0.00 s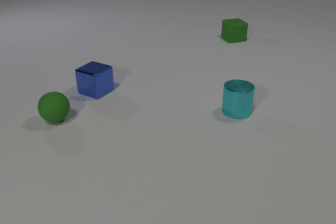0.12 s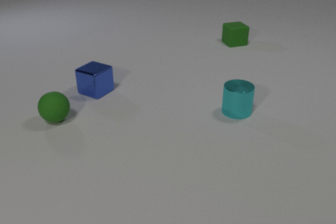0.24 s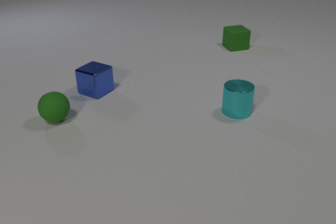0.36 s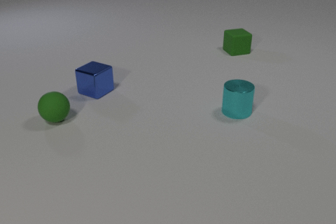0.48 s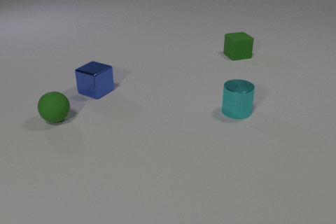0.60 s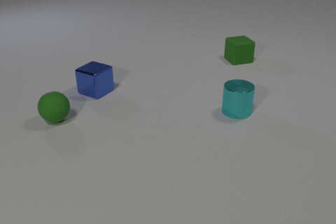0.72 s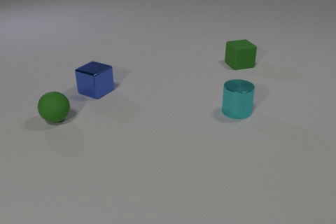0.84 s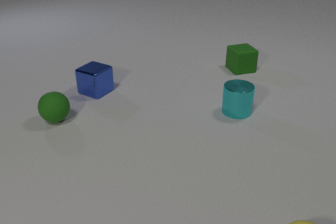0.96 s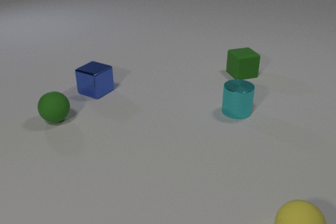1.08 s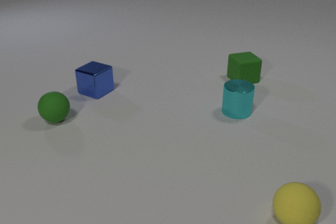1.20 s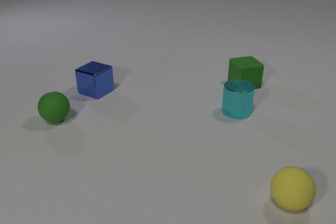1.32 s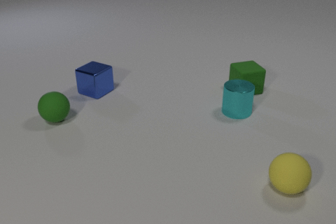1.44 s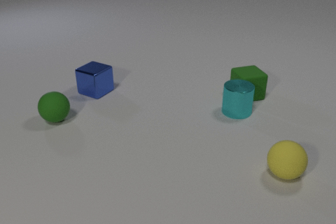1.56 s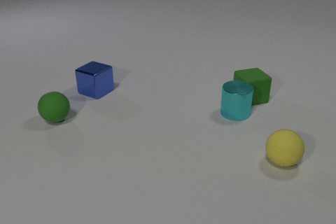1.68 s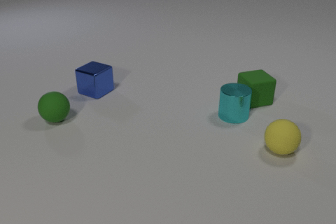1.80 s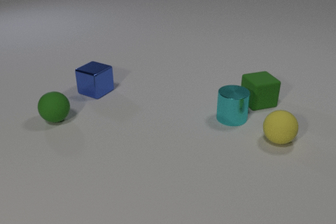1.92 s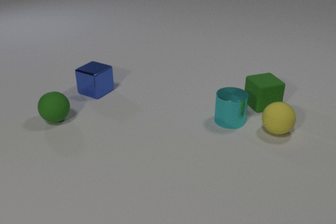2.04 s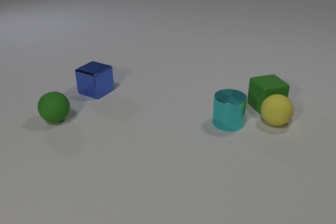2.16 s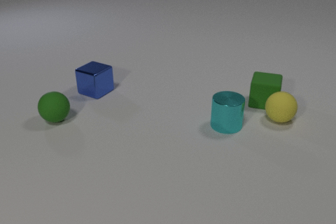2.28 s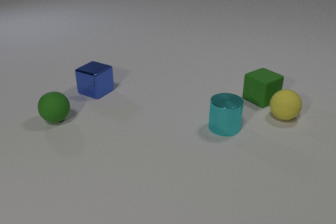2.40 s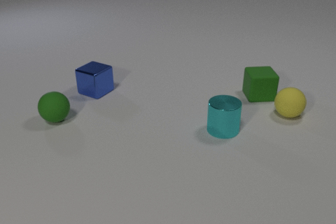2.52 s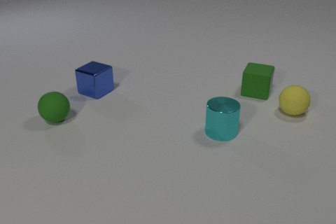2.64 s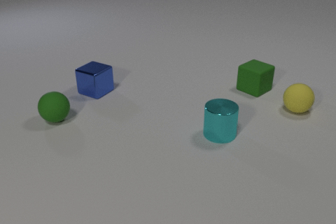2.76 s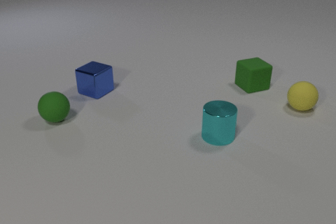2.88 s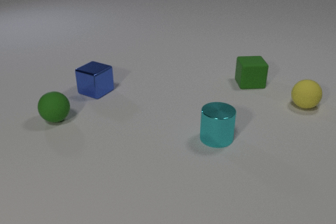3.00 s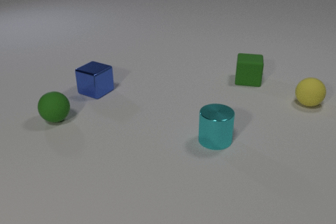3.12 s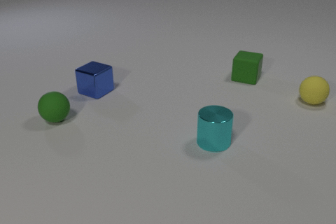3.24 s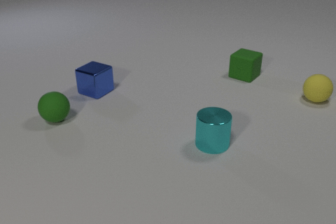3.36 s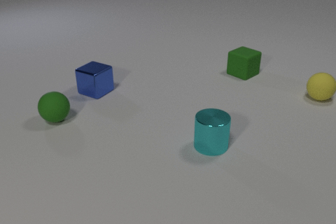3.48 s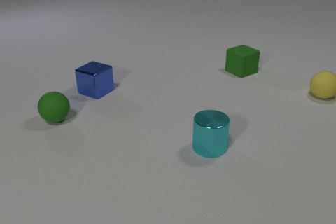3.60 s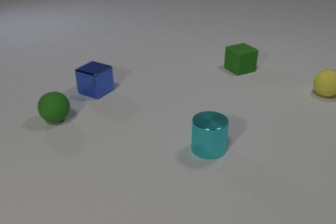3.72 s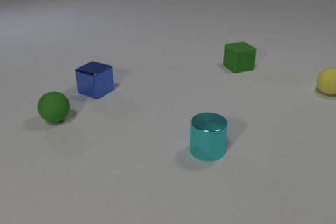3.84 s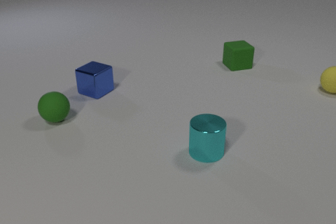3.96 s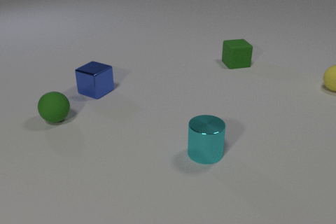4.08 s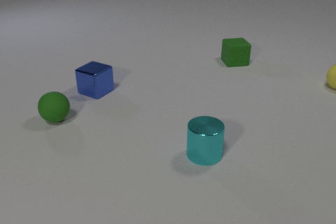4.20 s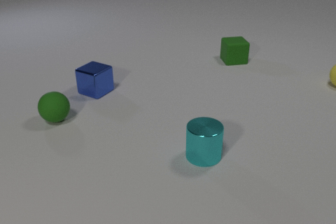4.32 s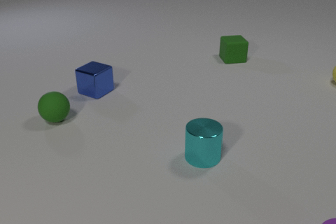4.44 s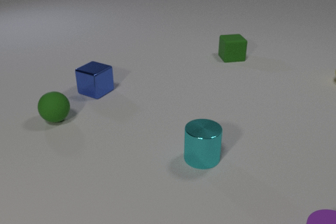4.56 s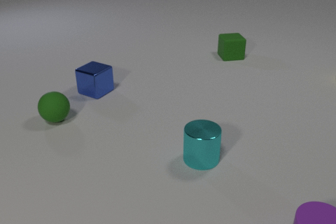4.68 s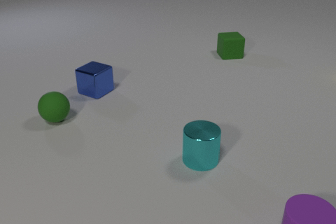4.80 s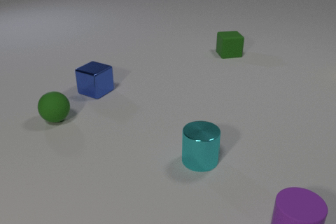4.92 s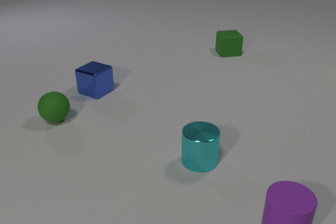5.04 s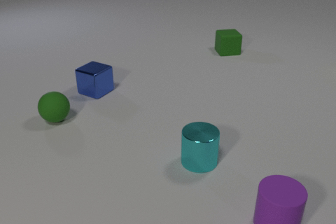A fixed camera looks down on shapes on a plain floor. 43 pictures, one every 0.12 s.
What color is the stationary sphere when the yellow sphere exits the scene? green.
What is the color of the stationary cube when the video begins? blue.
Are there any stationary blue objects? yes.
0.00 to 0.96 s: The green rubber cube slides toward the camera. The yellow rubber sphere comes in at the bottom edge, rolls away from the camera.
0.96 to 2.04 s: The green rubber cube slides toward the camera. The cyan metal cylinder slides toward the camera. The yellow rubber sphere rolls away from the camera. The green rubber cube and the cyan metal cylinder collide. The green rubber cube and the yellow rubber sphere collide.
2.04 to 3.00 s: The green rubber cube slides away from the camera. The cyan metal cylinder slides toward the camera. The yellow rubber sphere rolls away from the camera and to the right.
3.00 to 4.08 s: The green rubber cube slides away from the camera. The cyan metal cylinder slides toward the camera. The yellow rubber sphere rolls away from the camera and to the right.
4.08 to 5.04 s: The green rubber cube slides away from the camera. The cyan metal cylinder slides toward the camera. The purple rubber cylinder comes in at the bottom edge, slides to the left and away from the camera. The yellow rubber sphere rolls away from the camera and to the right, leaves at the right edge.
